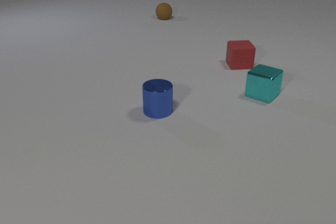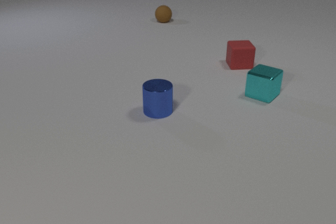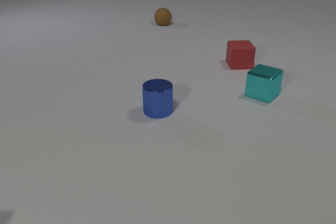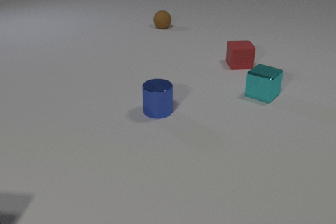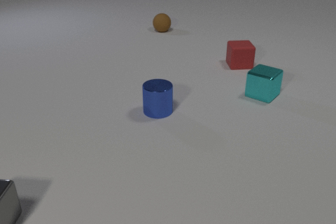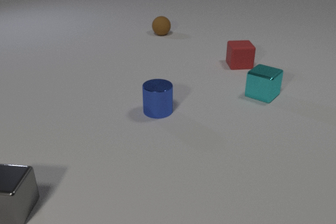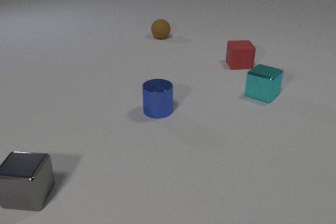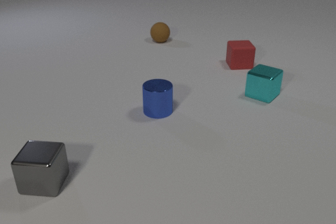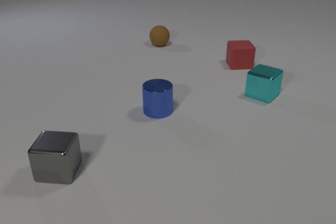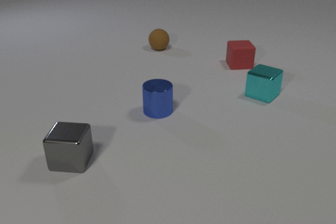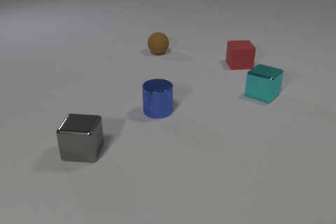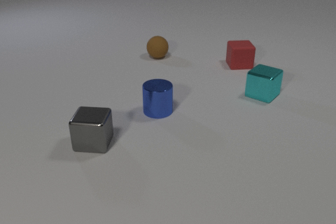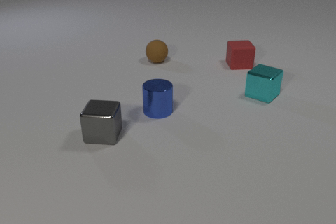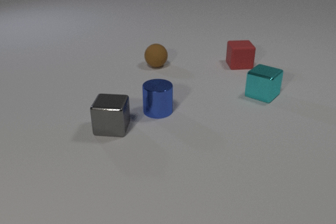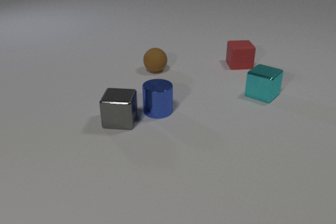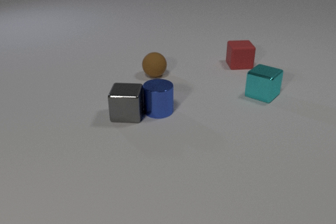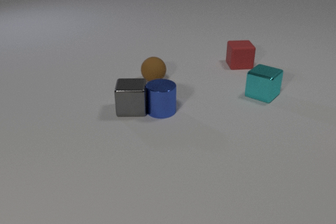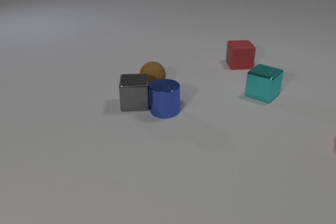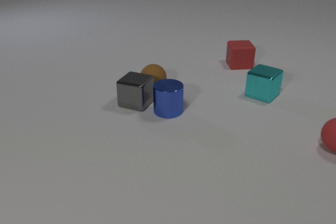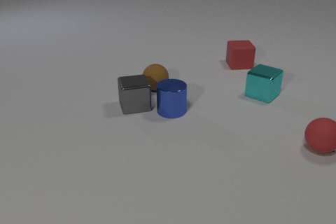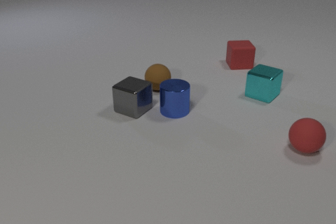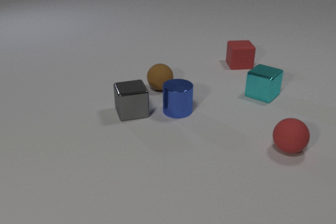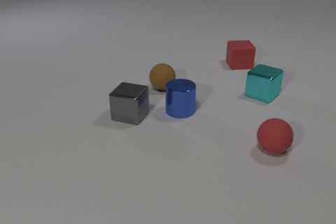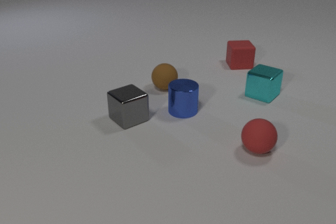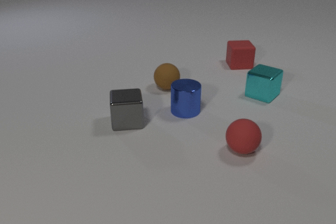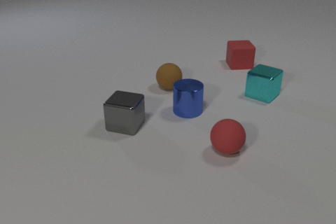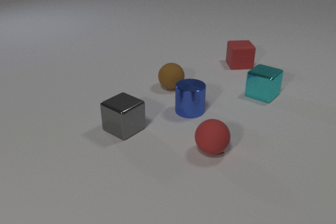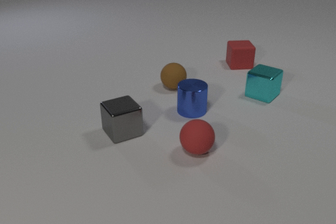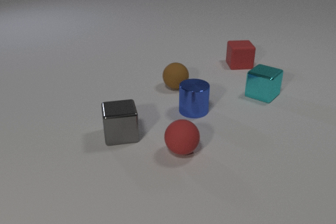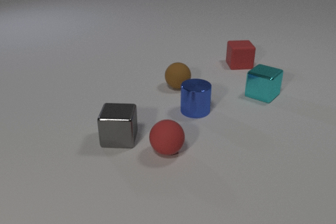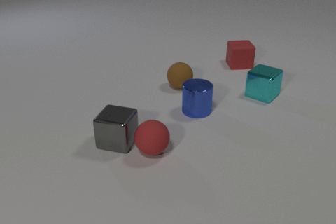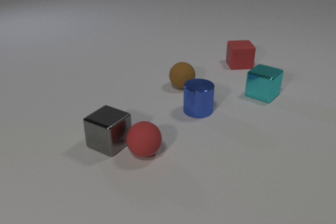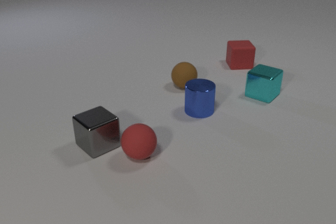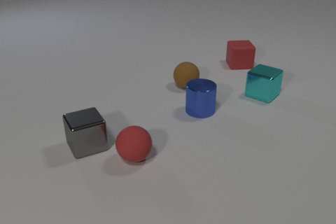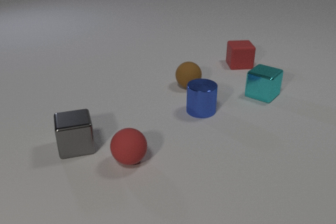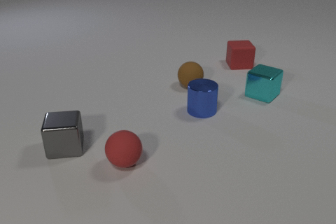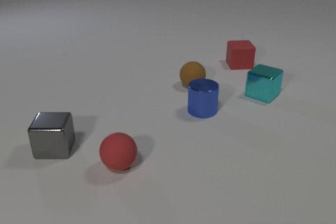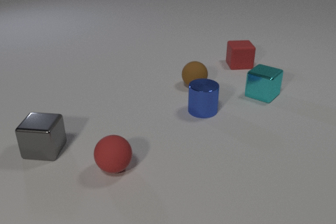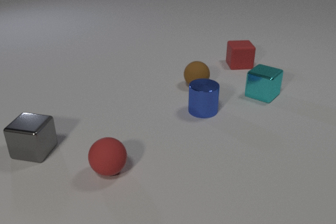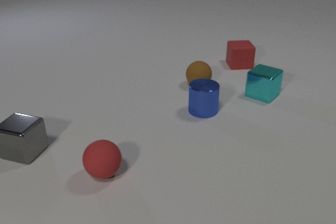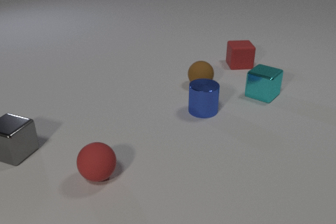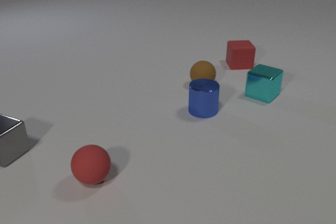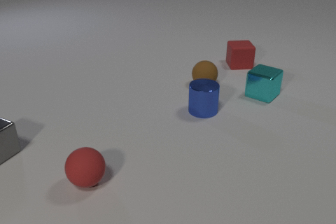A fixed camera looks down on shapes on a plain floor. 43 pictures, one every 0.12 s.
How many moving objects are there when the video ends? 3.
Are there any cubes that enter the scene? yes.
What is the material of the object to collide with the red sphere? metal.
0.00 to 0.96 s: The gray metal cube comes in at the left edge, slides to the right and away from the camera. The brown rubber sphere rolls toward the camera.
0.96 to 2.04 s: The gray metal cube slides away from the camera and to the right. The brown rubber sphere rolls toward the camera. The blue metal cylinder slides to the right. The gray metal cube and the blue metal cylinder collide.
2.04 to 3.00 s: The gray metal cube slides toward the camera. The brown rubber sphere rolls to the right. The blue metal cylinder slides to the right. The red rubber sphere comes in at the right edge, rolls to the left. The gray metal cube and the brown rubber sphere collide.
3.00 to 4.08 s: The gray metal cube slides to the left and toward the camera. The brown rubber sphere rolls to the right. The blue metal cylinder slides to the right. The red rubber sphere rolls to the left. The gray metal cube and the red rubber sphere collide.
4.08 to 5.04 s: The gray metal cube slides to the left. The brown rubber sphere rolls to the right. The red rubber sphere rolls to the left and toward the camera.
